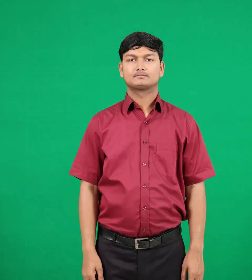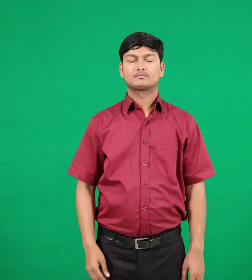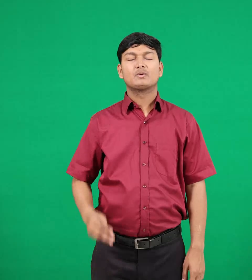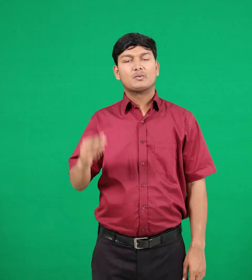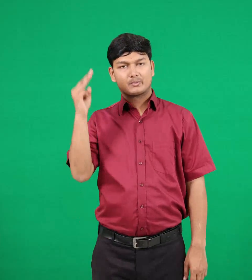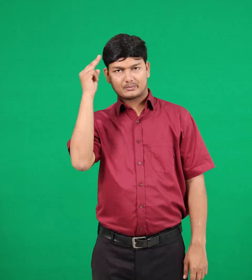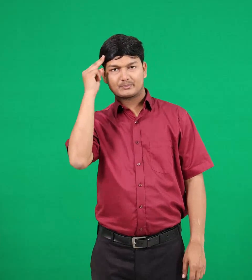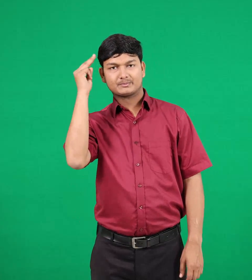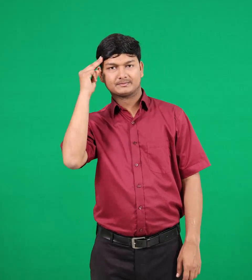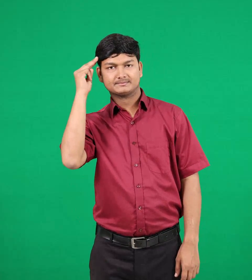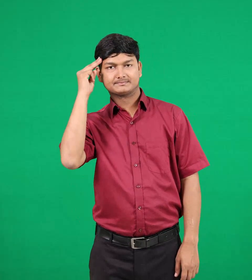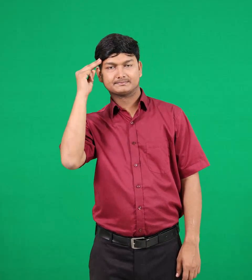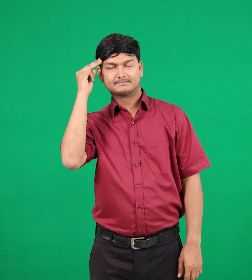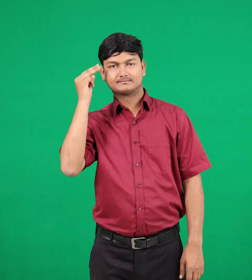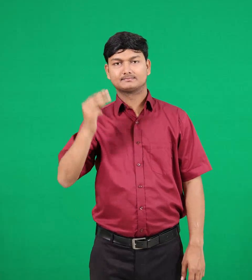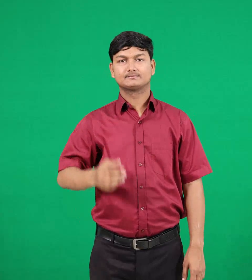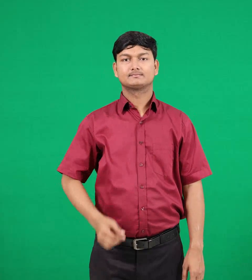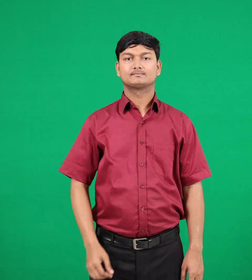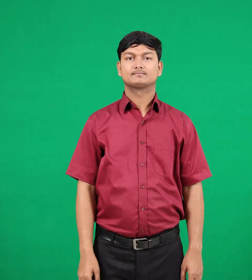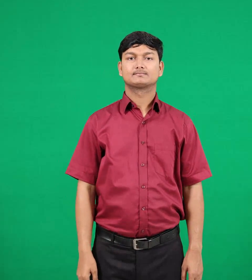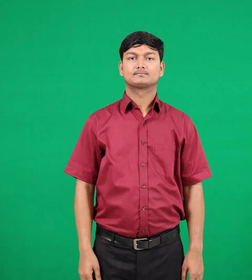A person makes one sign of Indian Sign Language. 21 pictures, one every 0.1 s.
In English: memory
